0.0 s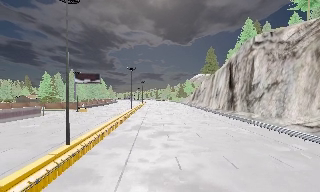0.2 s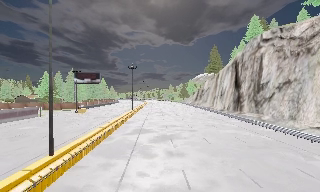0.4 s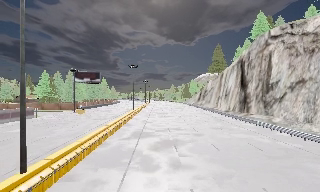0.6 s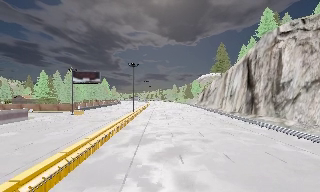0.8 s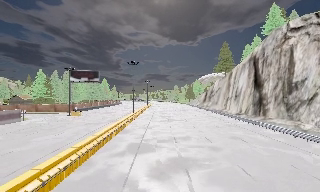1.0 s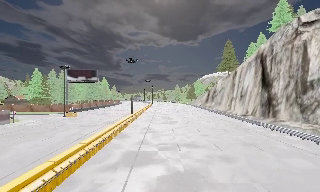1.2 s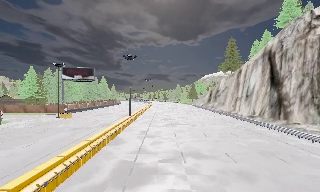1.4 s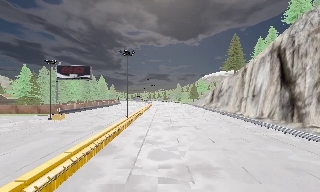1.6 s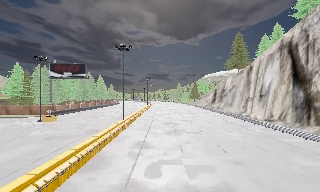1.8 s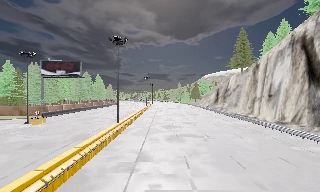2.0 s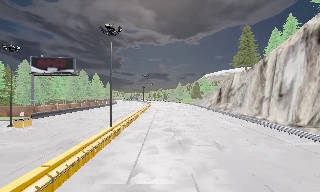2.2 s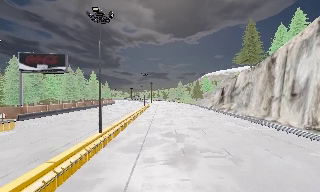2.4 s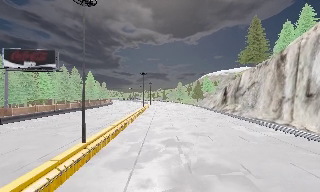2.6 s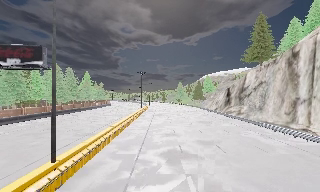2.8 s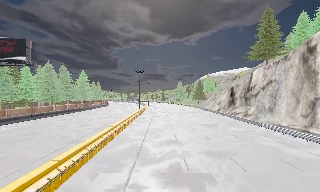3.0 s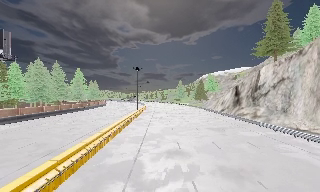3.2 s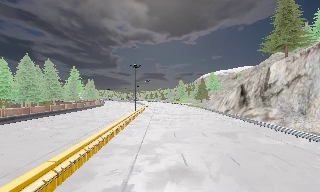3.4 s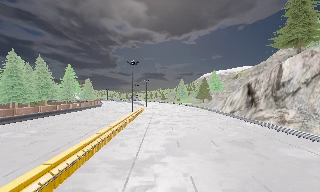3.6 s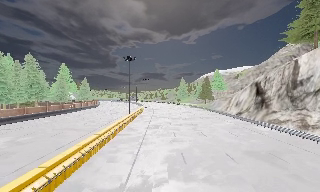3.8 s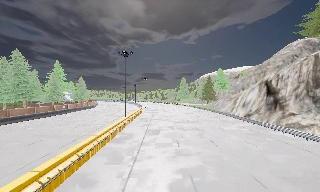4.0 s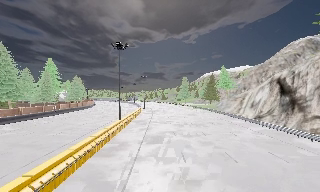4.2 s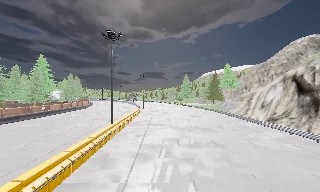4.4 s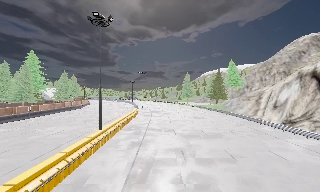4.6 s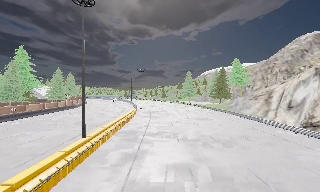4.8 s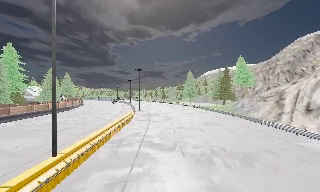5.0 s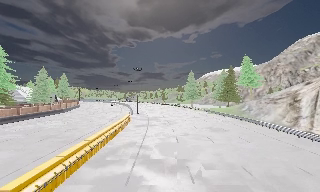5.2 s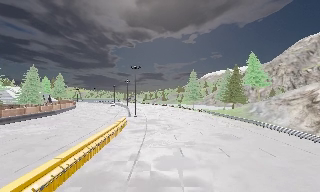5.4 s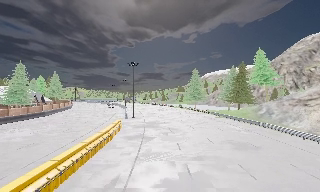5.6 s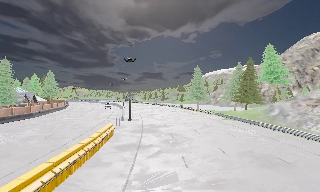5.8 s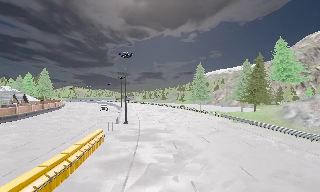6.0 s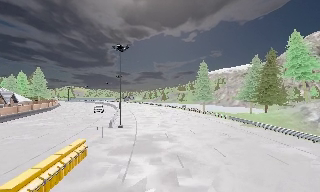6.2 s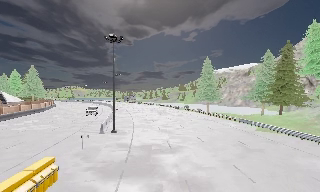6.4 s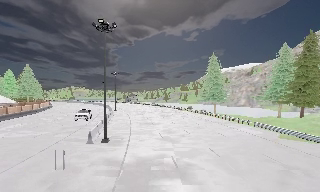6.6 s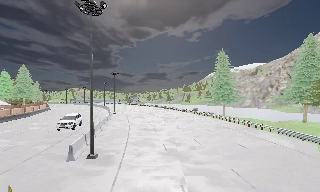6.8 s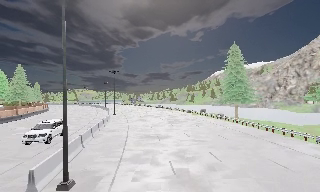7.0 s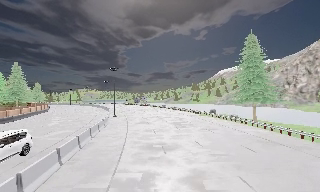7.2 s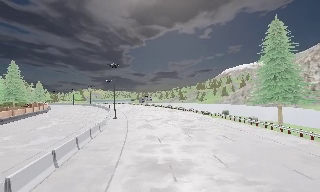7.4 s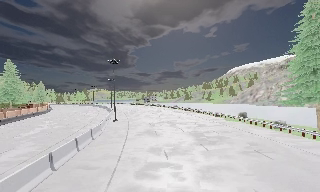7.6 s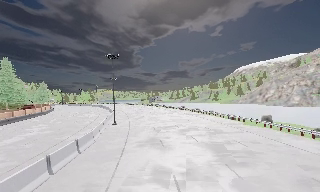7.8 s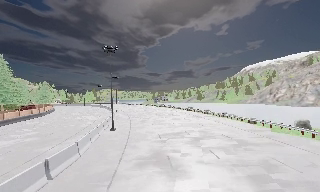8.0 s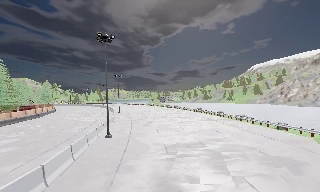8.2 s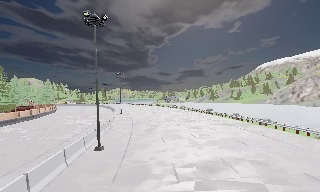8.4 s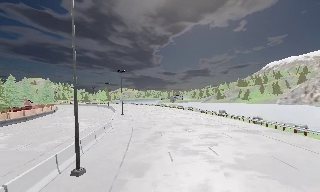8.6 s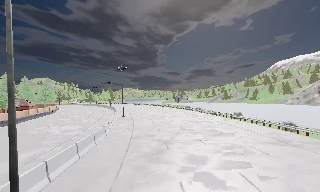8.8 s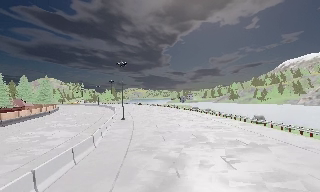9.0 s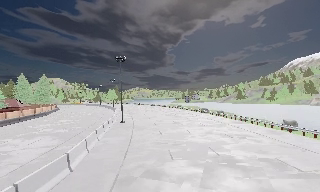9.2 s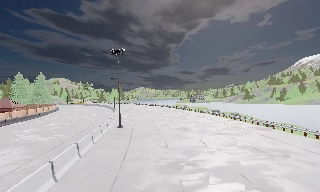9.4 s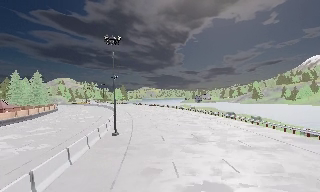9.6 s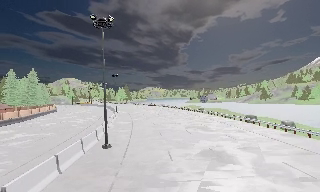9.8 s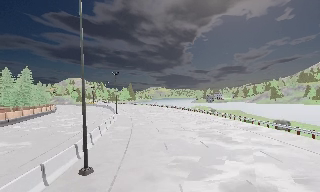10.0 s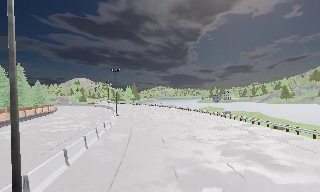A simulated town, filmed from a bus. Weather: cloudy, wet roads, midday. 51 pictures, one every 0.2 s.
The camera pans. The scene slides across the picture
to the right.
The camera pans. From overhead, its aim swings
counterclockwise.
0.0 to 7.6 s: The camera pans to its left, which is counterclockwise from overhead, by about 10 degrees. It travels forward, about 125 m, so what stands in front looms larger.
7.6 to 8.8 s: The scene slides to the right, as the camera pans about 10 degrees to its left. It travels forward, about 25 m, so what stands in front looms larger.
8.8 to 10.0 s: The camera travels forward, about 30 m, so what stands in front looms larger.
The film runs forward here.
